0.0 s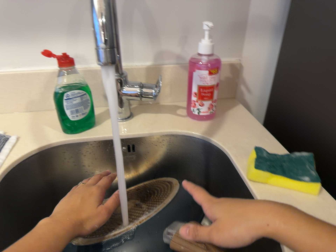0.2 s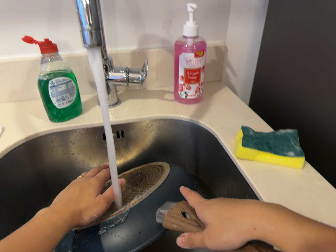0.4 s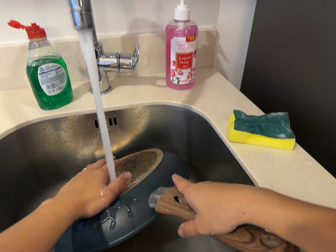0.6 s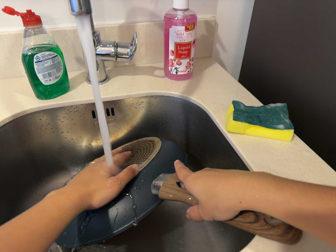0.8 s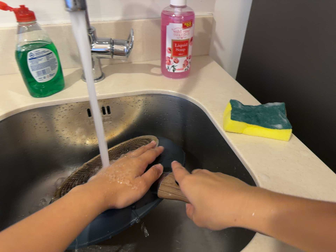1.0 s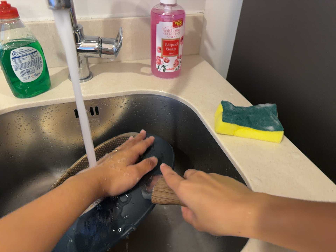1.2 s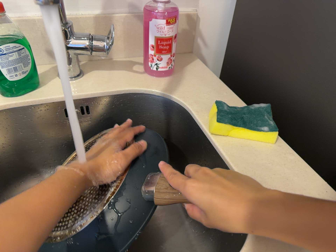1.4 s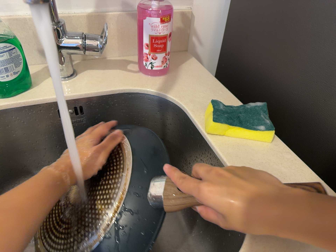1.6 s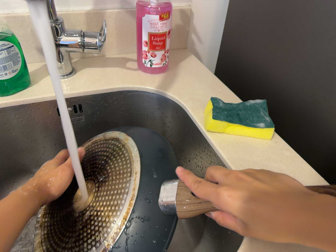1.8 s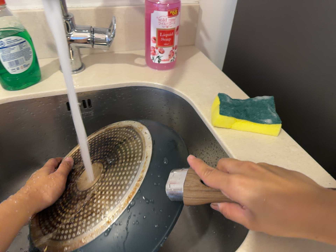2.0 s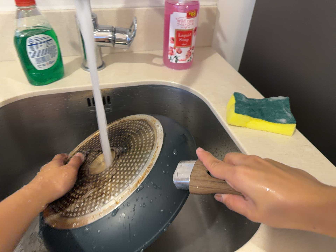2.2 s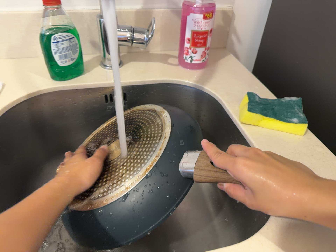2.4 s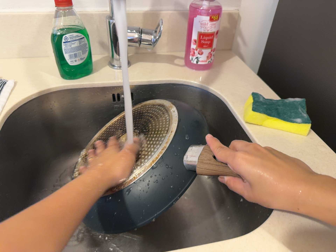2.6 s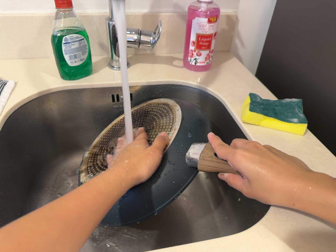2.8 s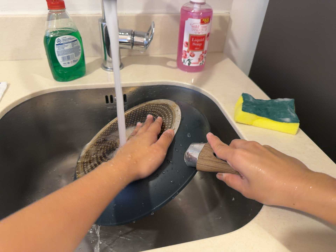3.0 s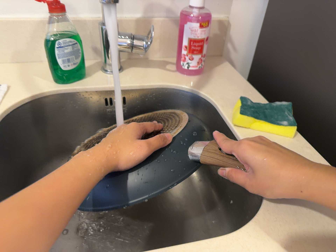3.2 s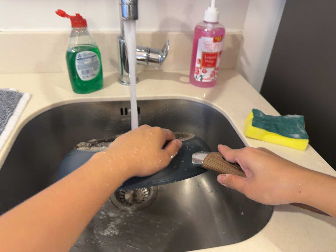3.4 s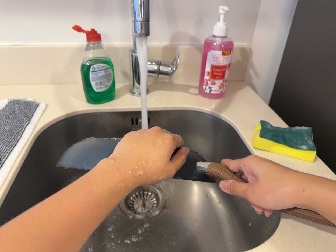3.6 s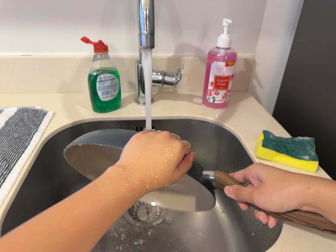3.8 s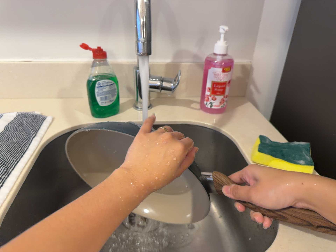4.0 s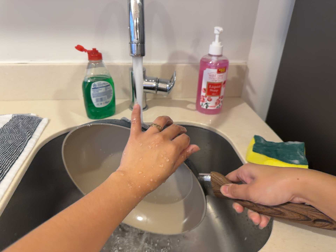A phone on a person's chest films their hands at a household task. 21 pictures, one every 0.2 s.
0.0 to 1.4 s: The camera swings to its right by about 10 degrees, and the scene slides to the left. Its aim tips toward the bottom of its view by about 10 degrees, and the scene shifts upward.
1.4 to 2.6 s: The camera travels backward, about 6 cm, so what stands in front gets smaller.
2.6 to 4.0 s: The camera's aim tips toward the top of its view by about 10 degrees, and the scene shifts downward.
The film runs forward here.
